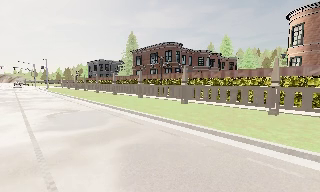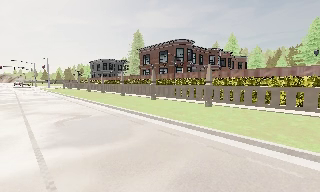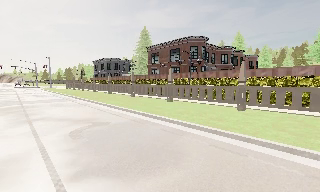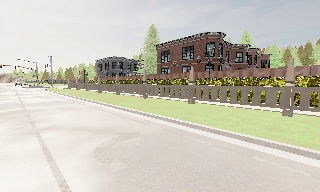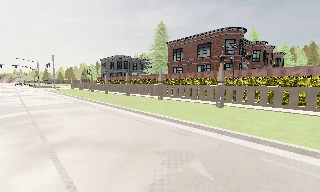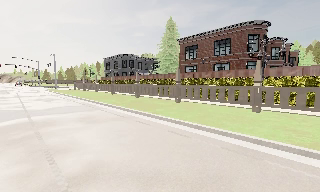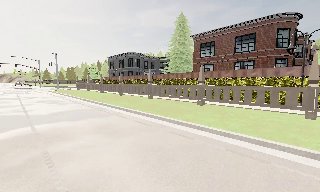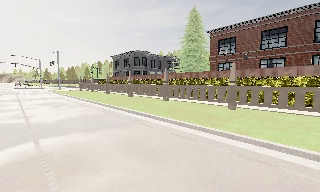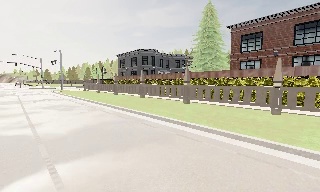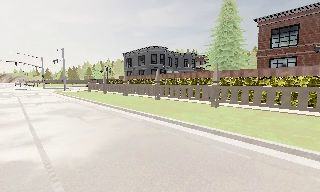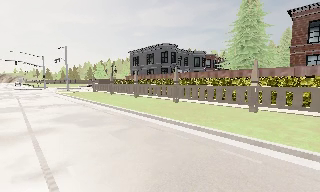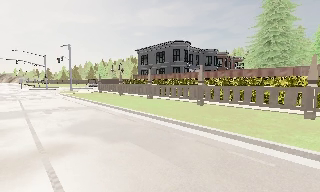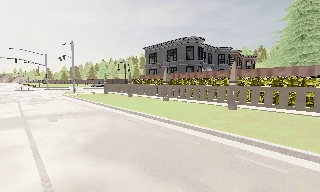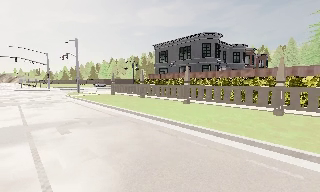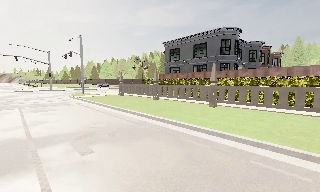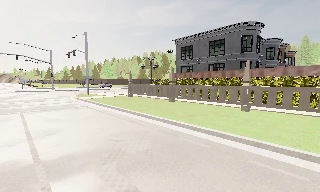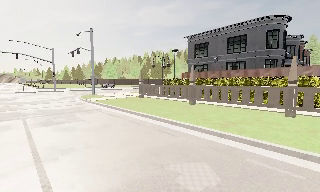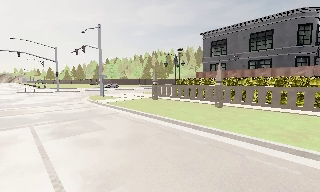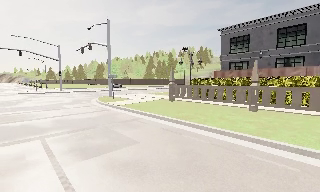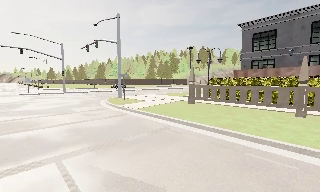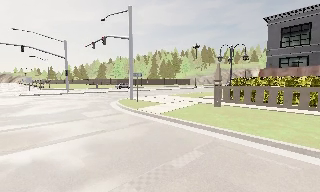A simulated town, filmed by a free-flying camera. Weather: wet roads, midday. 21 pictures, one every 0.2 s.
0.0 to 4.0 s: The camera travels forward and to its left, about 40 m, so what stands in front looms larger.
The film runs forward here.
